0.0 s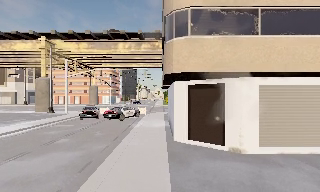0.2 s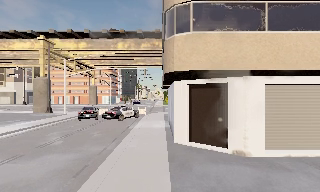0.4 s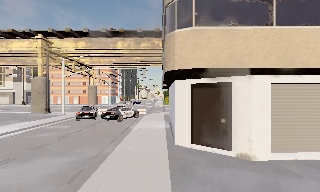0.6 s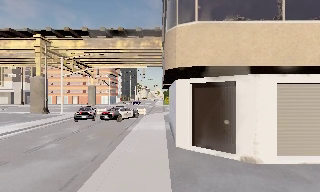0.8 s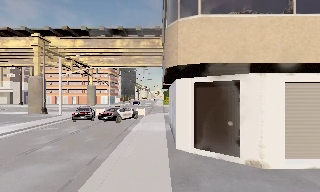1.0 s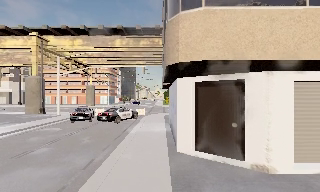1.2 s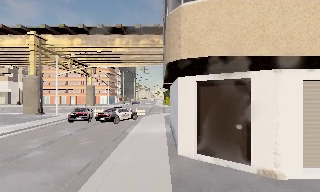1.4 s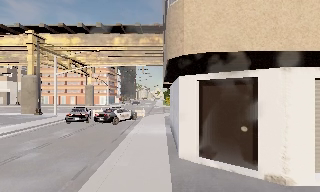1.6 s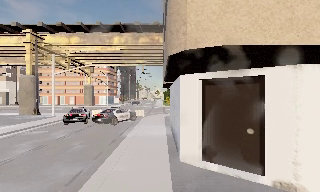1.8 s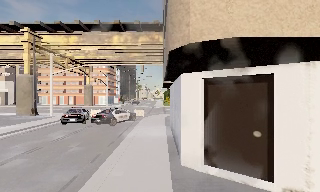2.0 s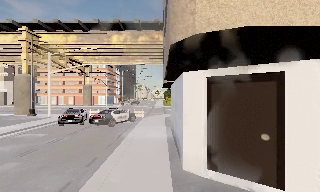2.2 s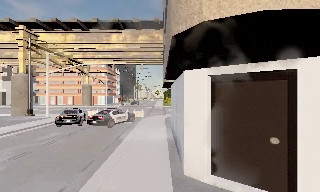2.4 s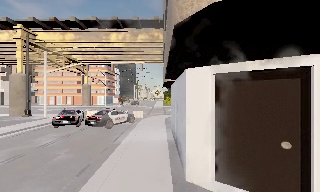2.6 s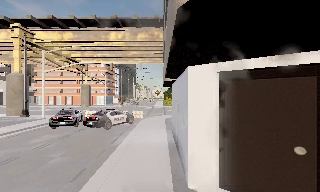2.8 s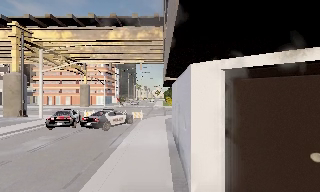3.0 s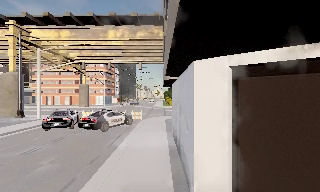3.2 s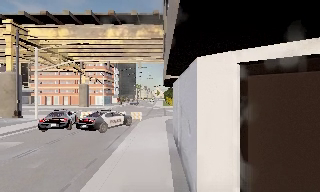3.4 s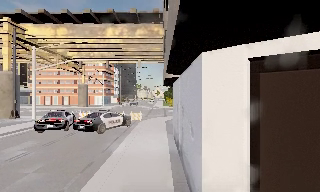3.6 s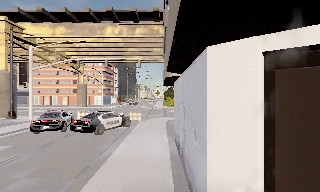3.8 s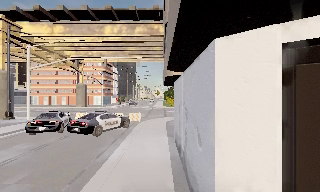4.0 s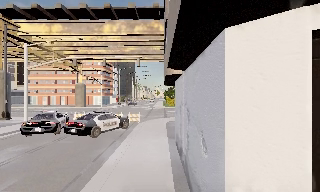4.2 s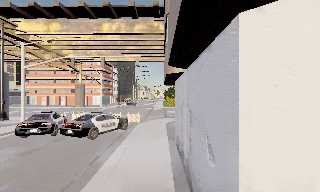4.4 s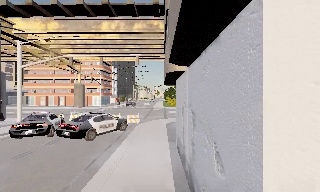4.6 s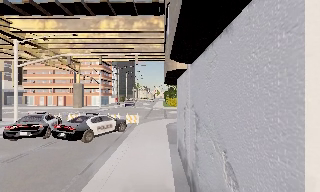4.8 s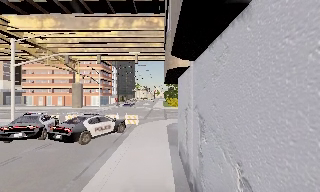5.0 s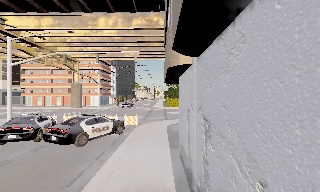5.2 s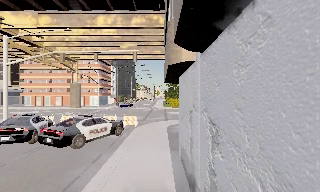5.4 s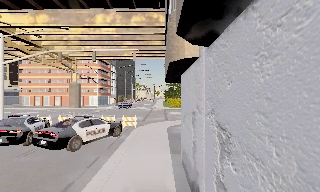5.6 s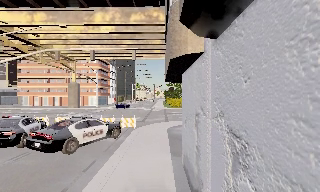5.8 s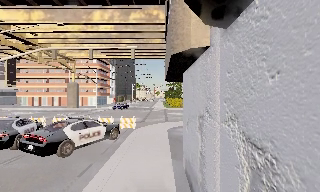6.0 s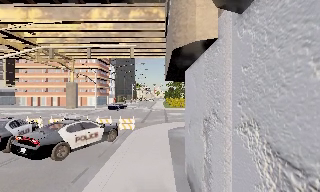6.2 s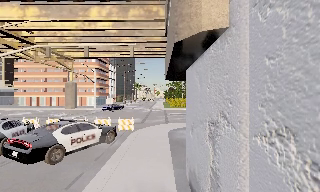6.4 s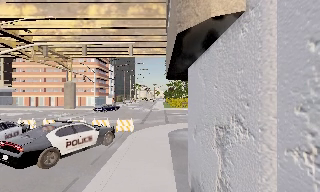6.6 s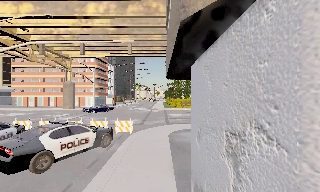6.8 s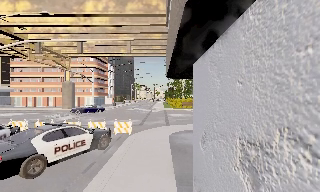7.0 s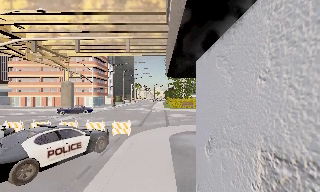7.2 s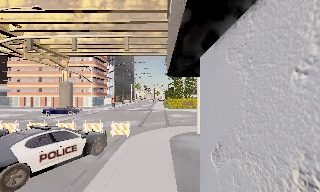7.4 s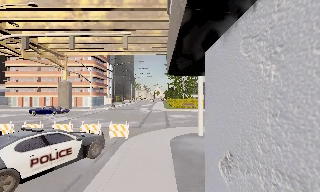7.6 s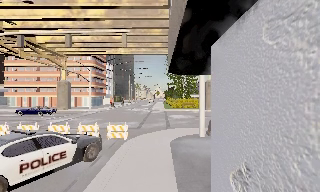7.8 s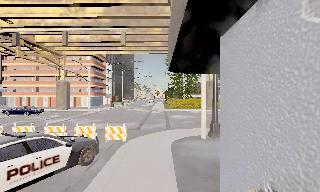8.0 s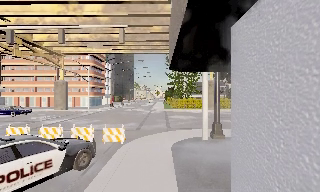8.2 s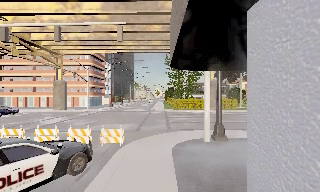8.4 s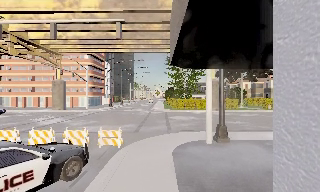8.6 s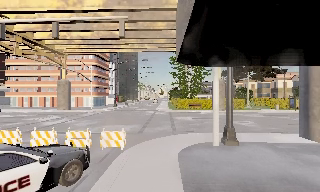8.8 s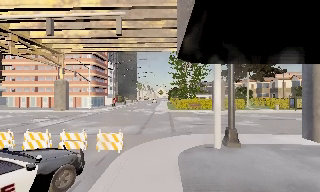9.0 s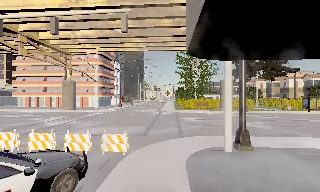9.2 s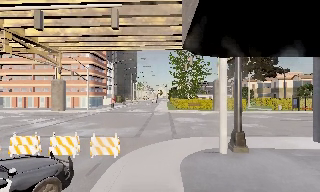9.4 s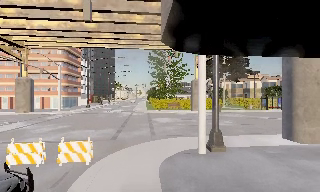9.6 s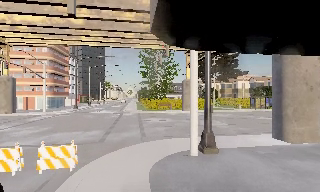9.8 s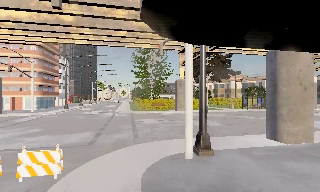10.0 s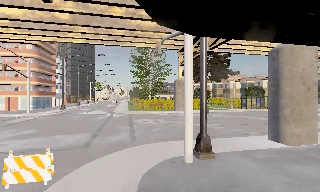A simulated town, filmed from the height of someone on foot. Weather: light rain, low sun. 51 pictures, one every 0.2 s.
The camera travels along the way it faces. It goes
forward.
0.0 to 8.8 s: The camera travels forward, about 16 m, so what stands in front looms larger.
8.8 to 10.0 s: The camera pans to its right, which is clockwise from overhead, by about 15 degrees. It travels forward, about 2 m, so what stands in front looms larger.
The film runs forward here.
